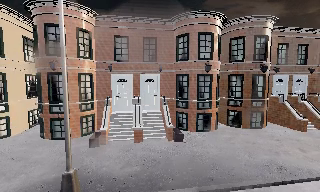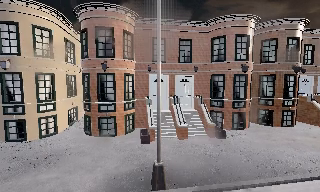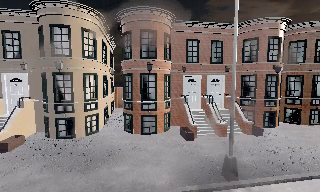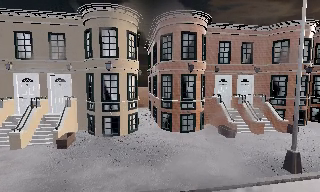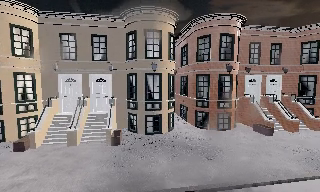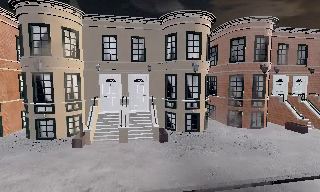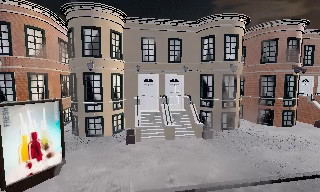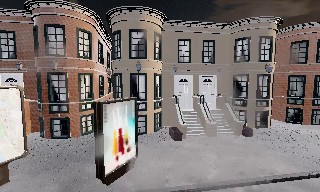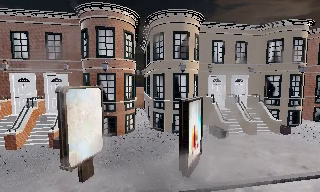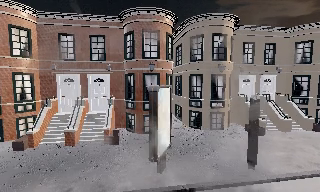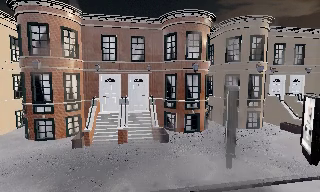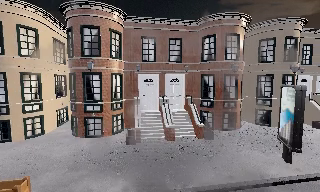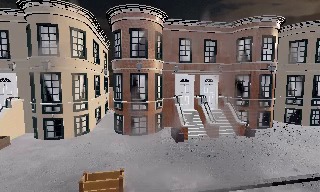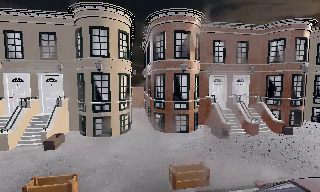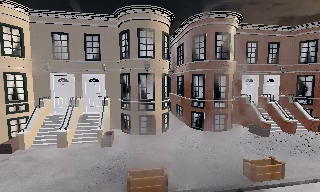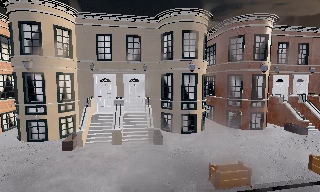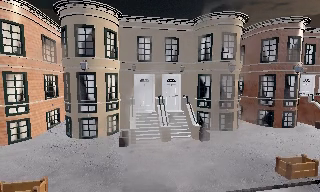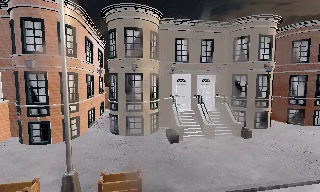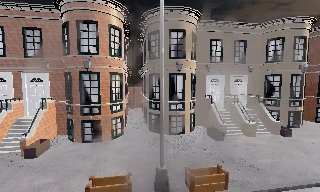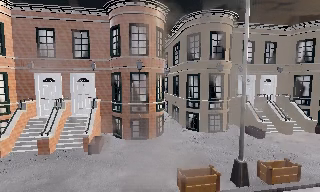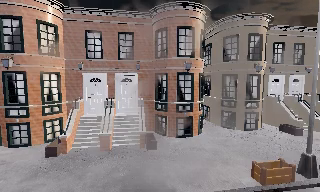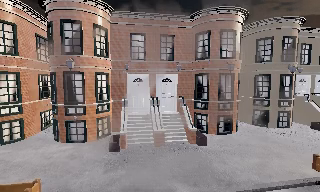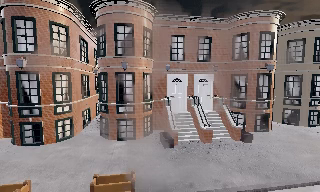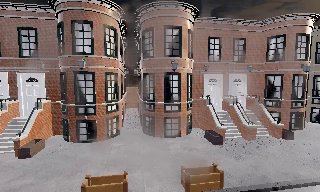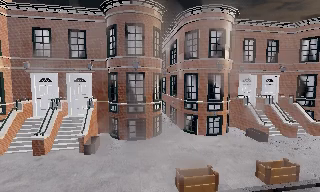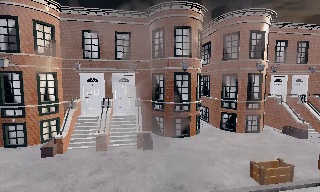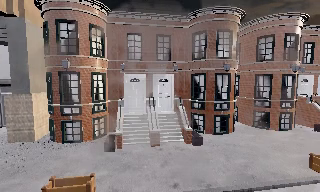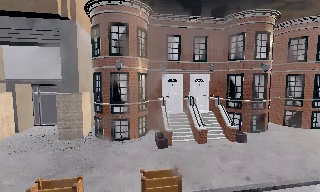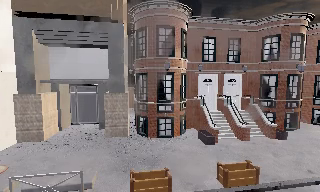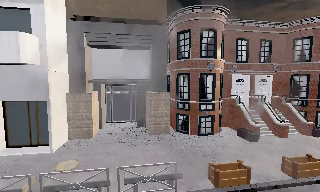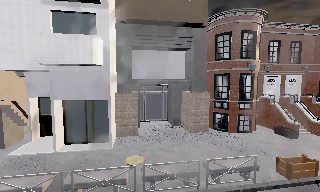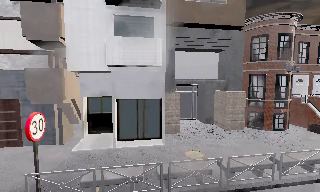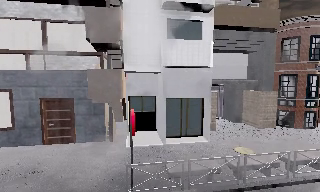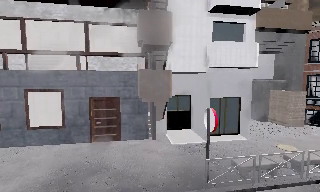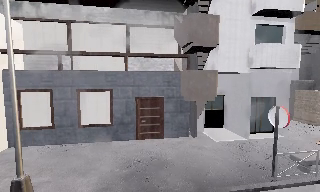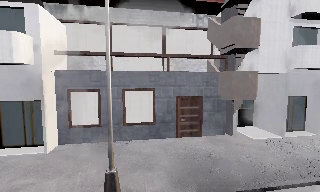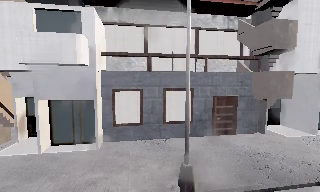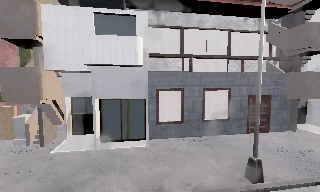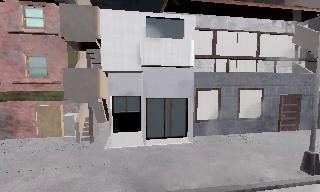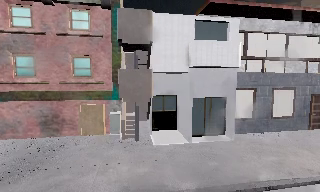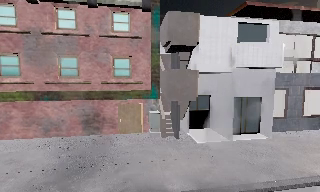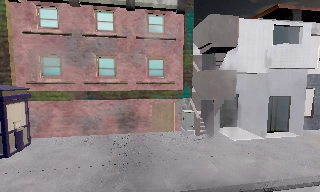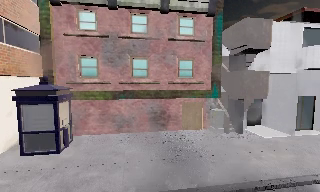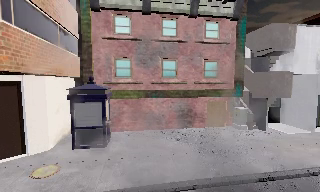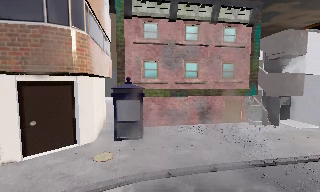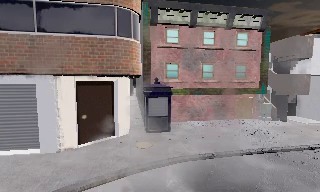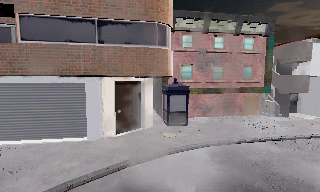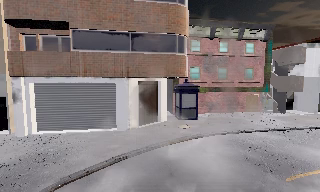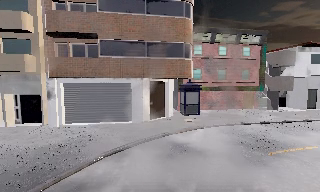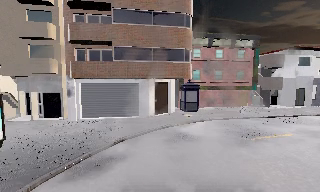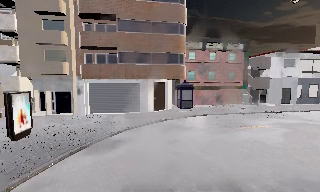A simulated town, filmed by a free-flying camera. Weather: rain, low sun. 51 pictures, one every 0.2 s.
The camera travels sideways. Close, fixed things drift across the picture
to the right.
0.0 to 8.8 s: The camera travels to its left, about 100 m, so close, fixed things drift to the right.
8.8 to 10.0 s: The camera travels backward and to its left, about 11 m, so what stands in front gets smaller.
The film runs backward here.
